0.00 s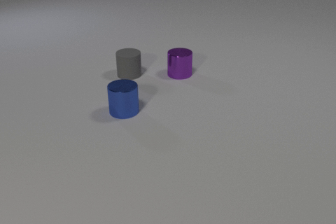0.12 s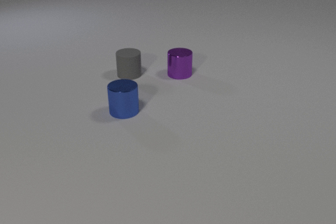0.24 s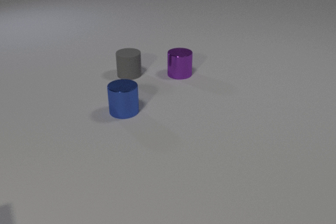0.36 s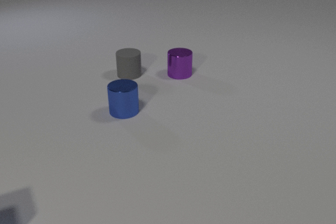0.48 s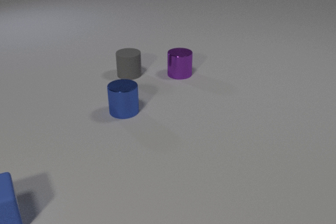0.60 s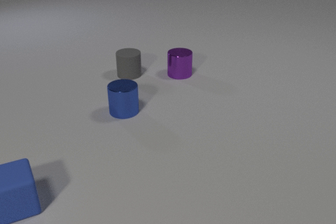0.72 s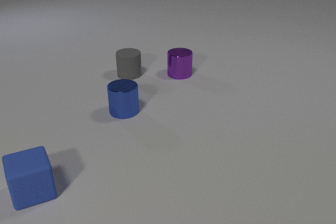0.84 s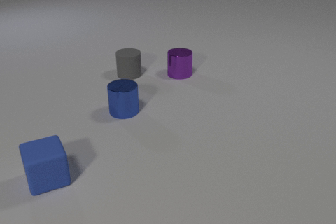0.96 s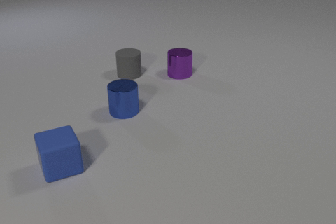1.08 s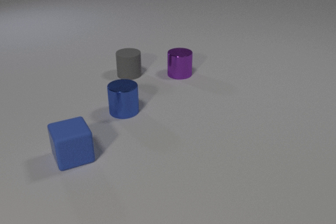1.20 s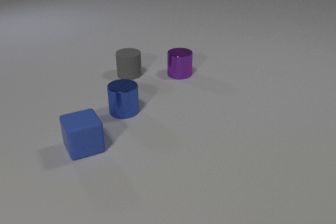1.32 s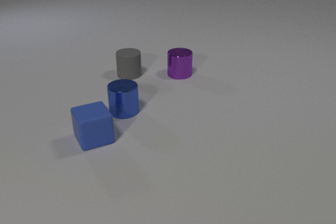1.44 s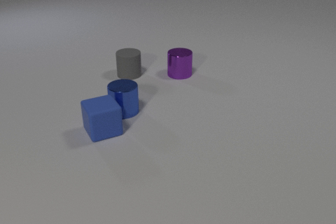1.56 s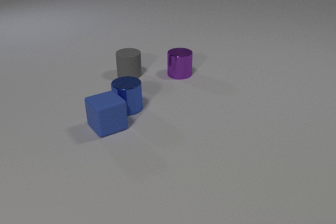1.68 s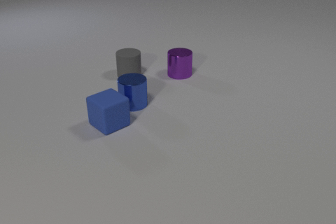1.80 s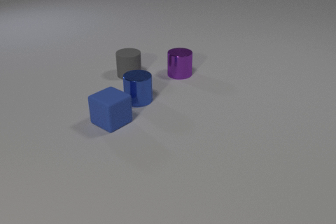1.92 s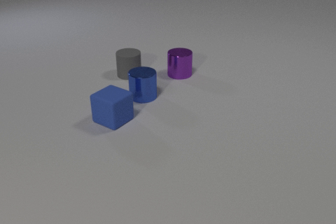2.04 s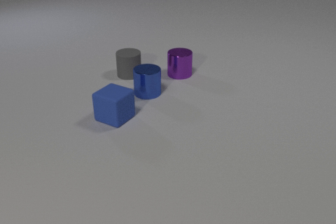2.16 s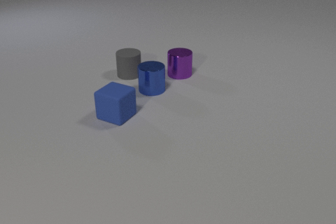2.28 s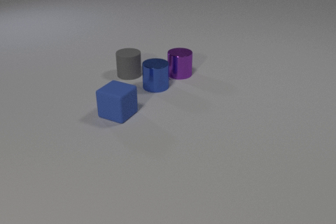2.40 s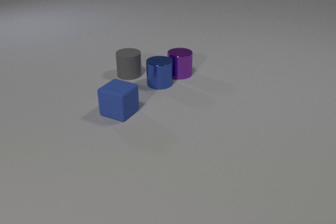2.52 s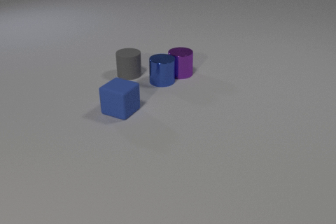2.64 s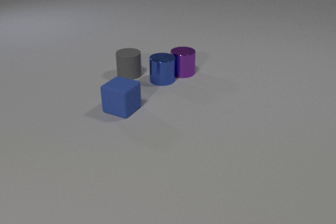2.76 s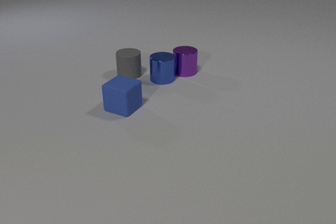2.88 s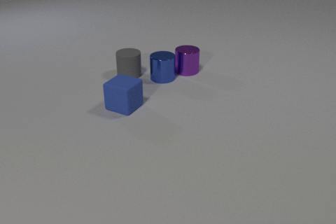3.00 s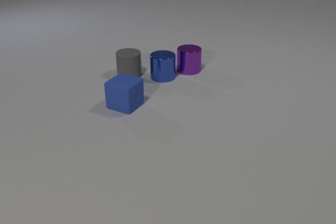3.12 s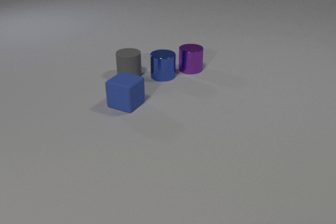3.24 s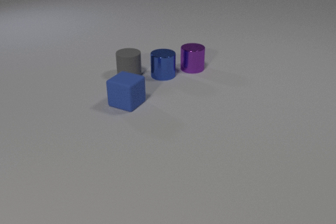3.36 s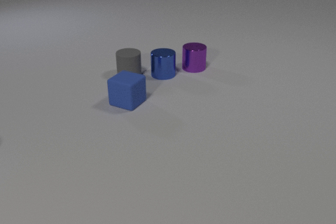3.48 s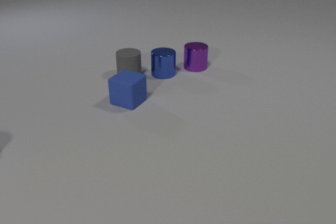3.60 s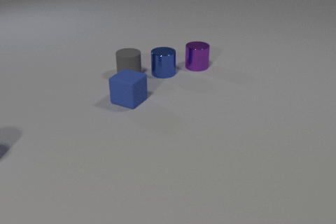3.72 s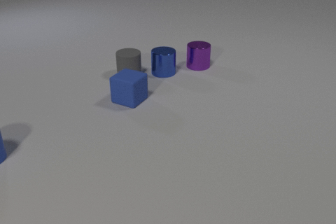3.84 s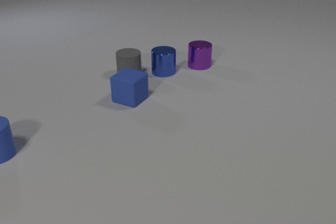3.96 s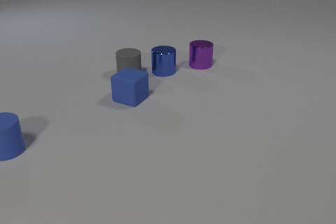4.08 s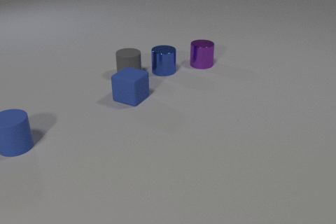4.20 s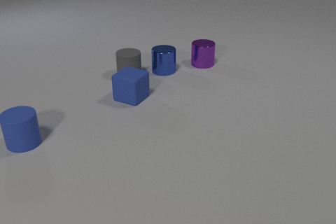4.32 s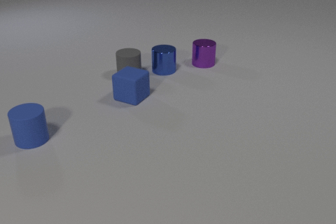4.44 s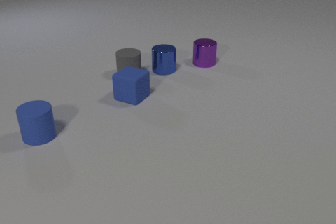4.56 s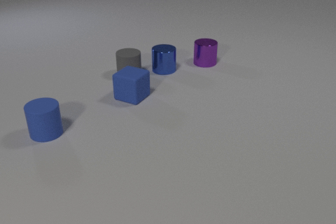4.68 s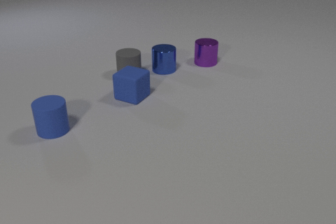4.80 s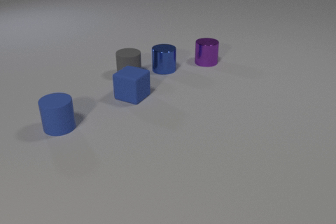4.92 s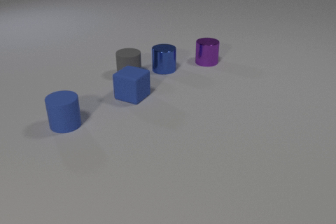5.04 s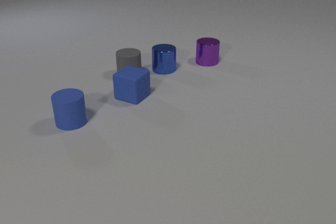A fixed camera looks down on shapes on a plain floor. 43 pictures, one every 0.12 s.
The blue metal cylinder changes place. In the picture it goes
away from the camera.
0.00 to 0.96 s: The blue rubber cube comes in at the left edge, slides to the right and away from the camera.
0.96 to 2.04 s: The blue rubber cube slides away from the camera and to the right, spins so that its near face slides to the right, counterclockwise seen from above. The blue metal cylinder slides away from the camera and to the right. The blue rubber cube and the blue metal cylinder collide.
2.04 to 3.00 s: The blue rubber cube slides away from the camera and to the right. The blue metal cylinder slides away from the camera and to the right. The purple metal cylinder slides away from the camera and to the right. The blue metal cylinder and the purple metal cylinder collide.
3.00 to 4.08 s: The blue rubber cube slides away from the camera and to the right. The blue metal cylinder slides away from the camera. The blue rubber cylinder comes in at the left edge, slides to the right. The purple metal cylinder slides away from the camera and to the right.
4.08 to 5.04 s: The blue rubber cylinder slides to the right and away from the camera. The purple metal cylinder slides away from the camera and to the right.
What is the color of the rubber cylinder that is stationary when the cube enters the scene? gray.
What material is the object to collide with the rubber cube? metal.
How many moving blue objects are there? 3.
